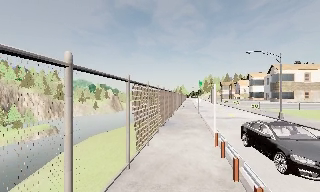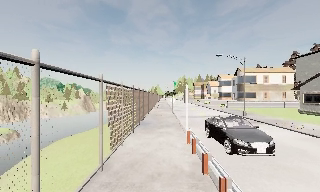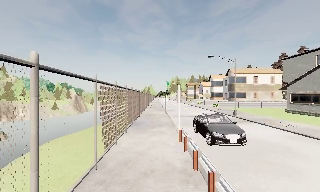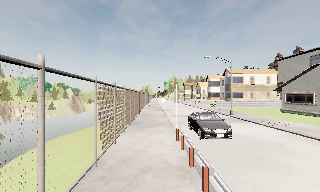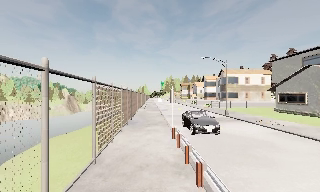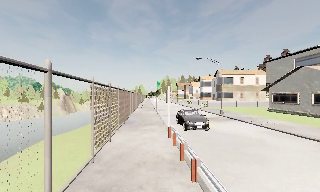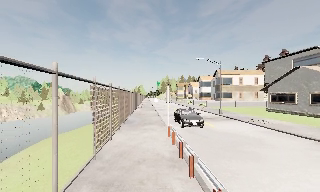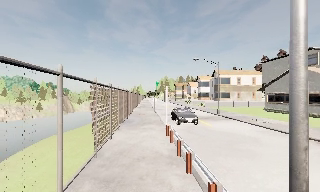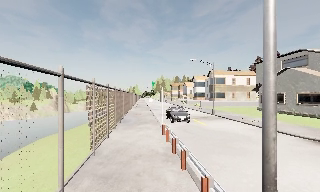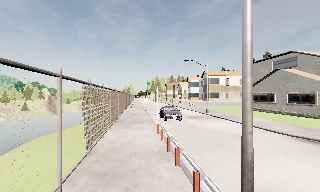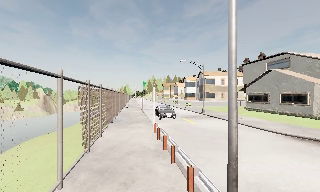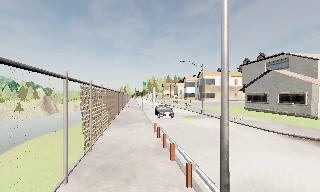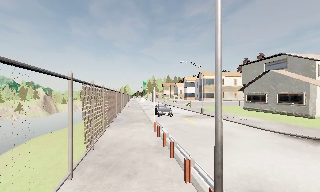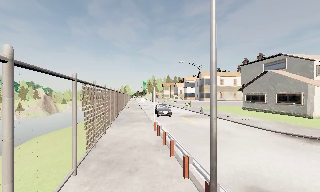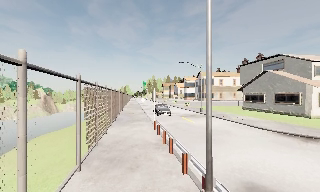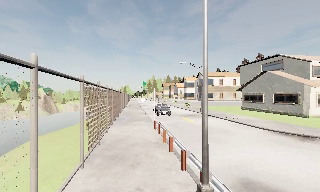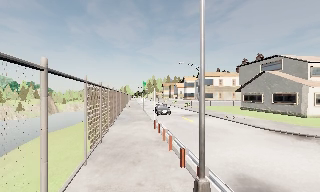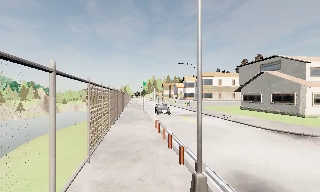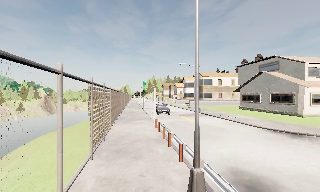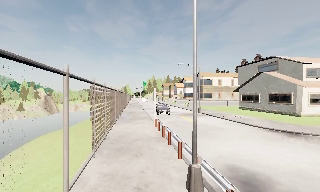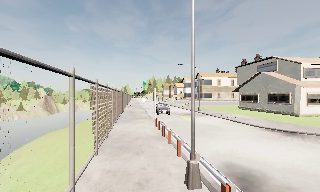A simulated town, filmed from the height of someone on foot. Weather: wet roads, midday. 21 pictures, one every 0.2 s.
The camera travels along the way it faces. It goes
backward.
0.0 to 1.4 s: The camera pans to its right, which is clockwise from overhead, by about 15 degrees. It travels backward, about 1.5 m, so what stands in front gets smaller.
1.4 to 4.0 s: The camera travels backward, about 3 m, so what stands in front gets smaller.
The film runs backward here.
